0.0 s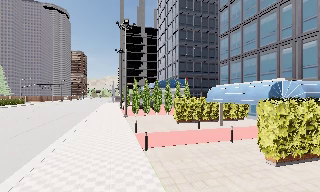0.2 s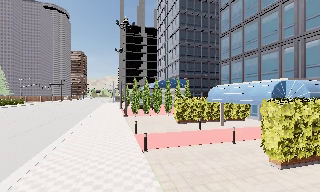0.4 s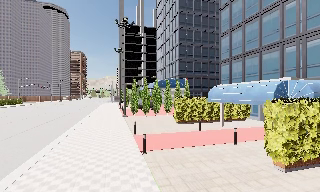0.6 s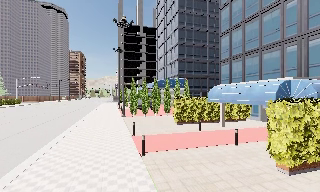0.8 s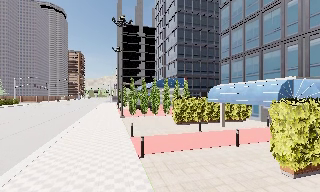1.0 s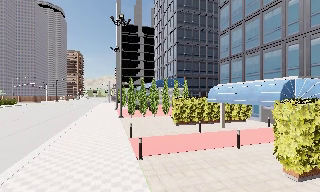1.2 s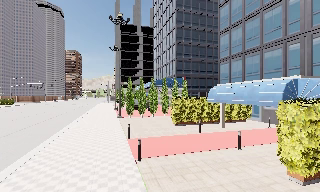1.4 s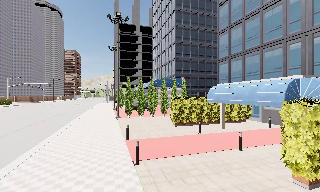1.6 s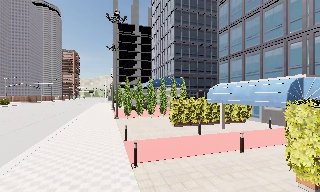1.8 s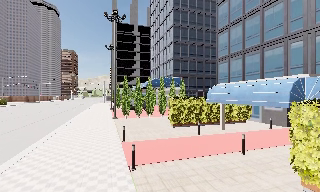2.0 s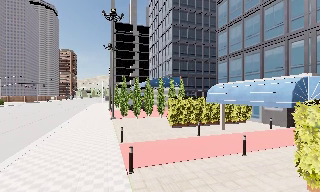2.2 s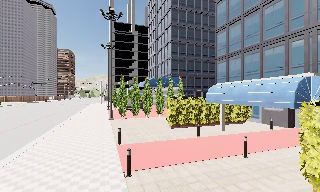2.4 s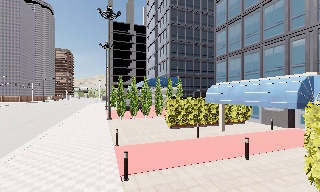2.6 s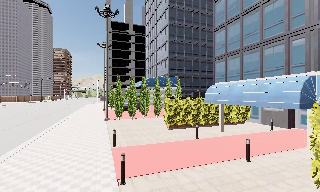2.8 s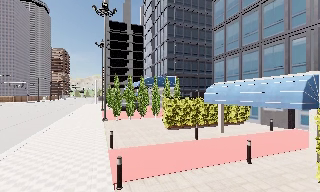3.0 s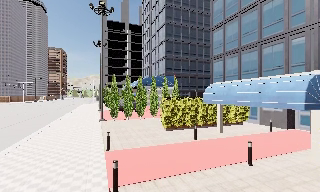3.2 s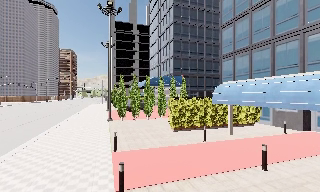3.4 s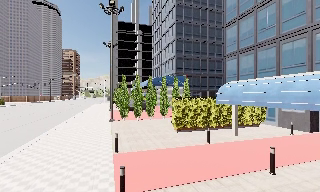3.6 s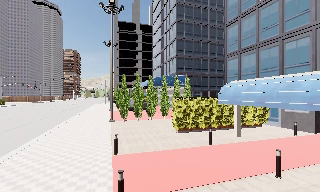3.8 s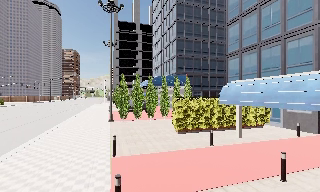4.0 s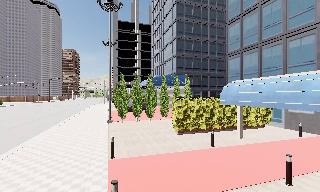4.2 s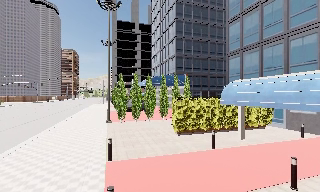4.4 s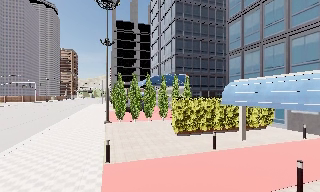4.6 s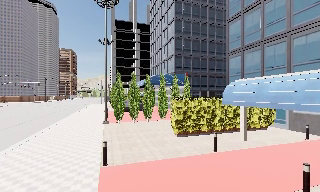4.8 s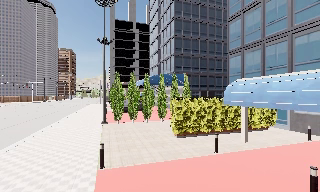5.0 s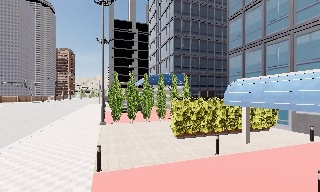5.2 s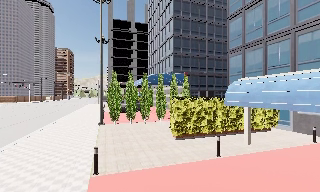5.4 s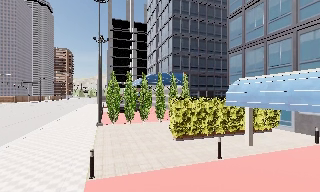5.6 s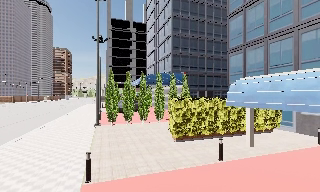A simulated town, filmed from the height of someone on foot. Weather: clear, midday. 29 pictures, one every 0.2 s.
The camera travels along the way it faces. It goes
forward.
0.0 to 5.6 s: The camera travels forward, about 6 m, so what stands in front looms larger.
The film runs forward here.
